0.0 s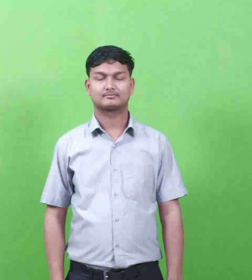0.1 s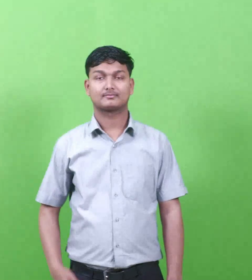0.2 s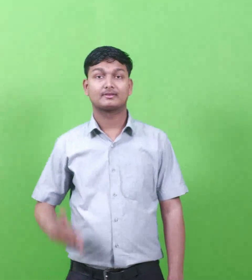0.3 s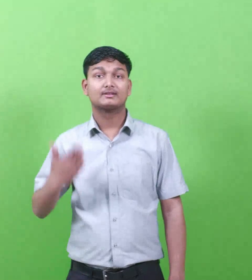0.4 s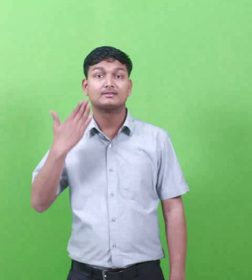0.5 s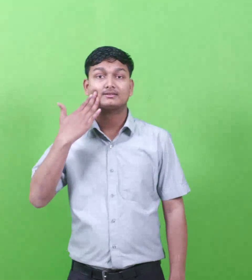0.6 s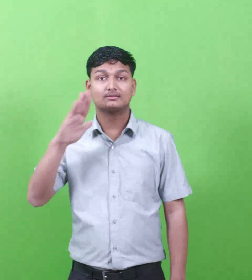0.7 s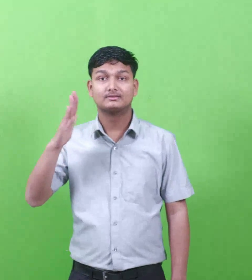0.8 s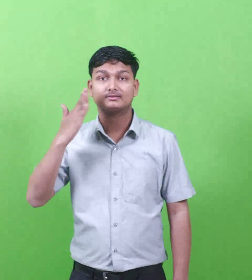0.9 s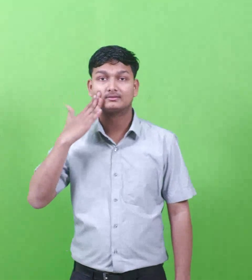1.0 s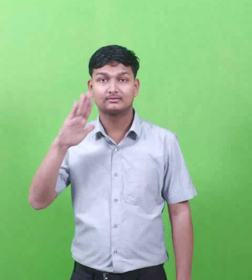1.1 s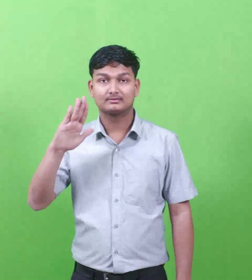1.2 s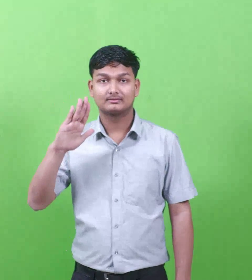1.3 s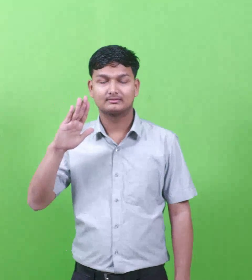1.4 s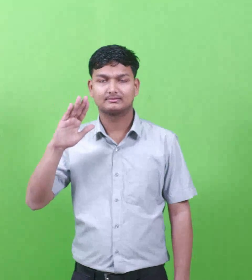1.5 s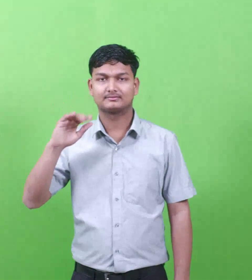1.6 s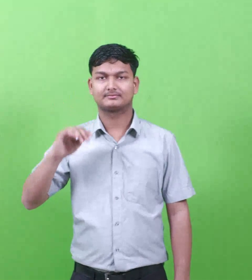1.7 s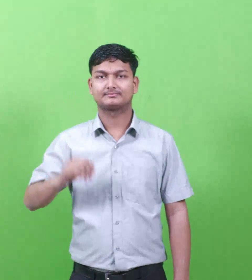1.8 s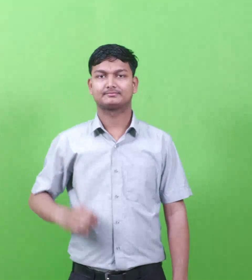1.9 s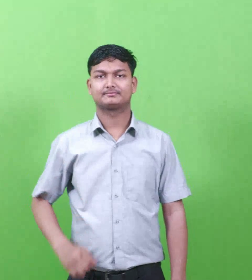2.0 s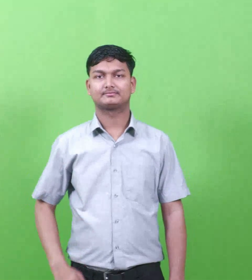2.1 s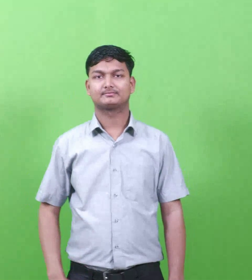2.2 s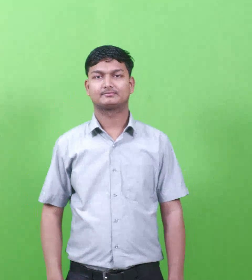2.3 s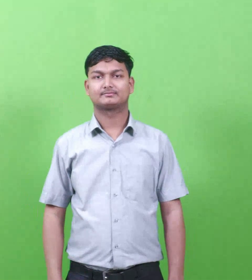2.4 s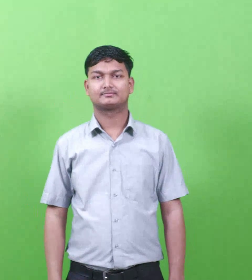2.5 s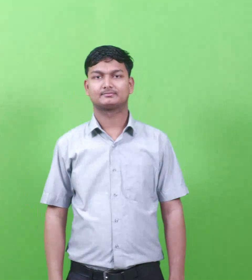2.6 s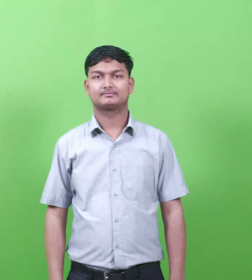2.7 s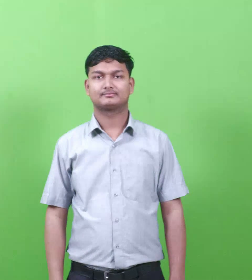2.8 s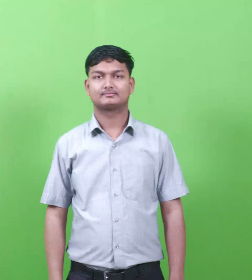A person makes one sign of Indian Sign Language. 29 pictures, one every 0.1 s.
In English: marah
